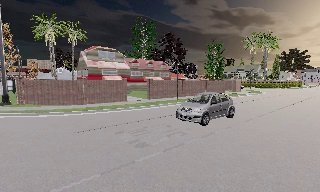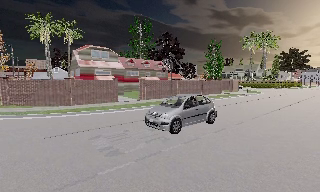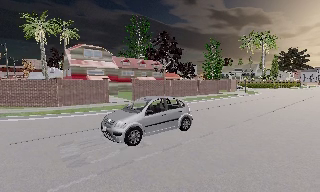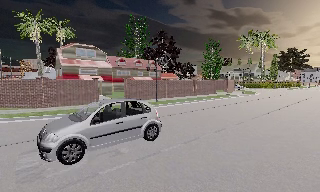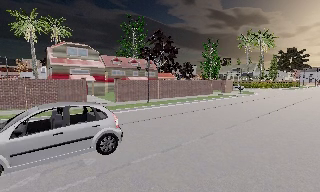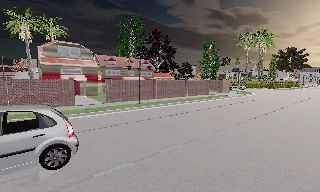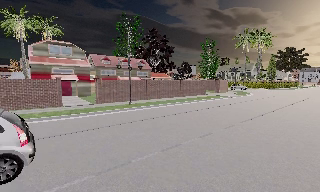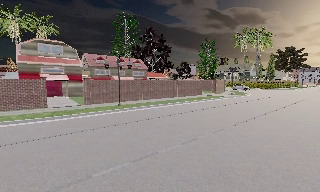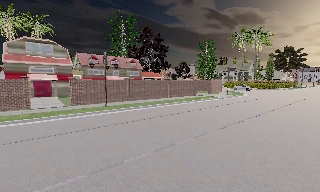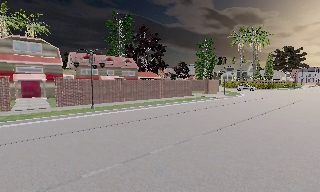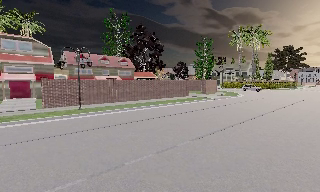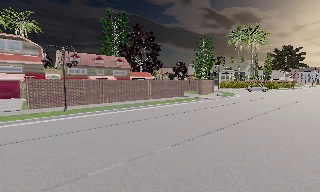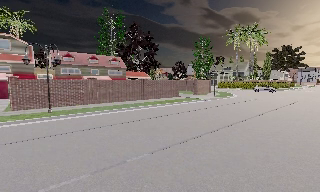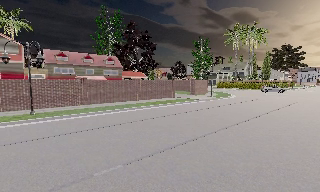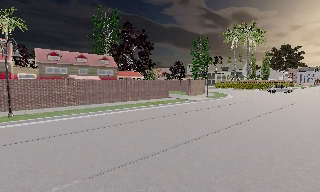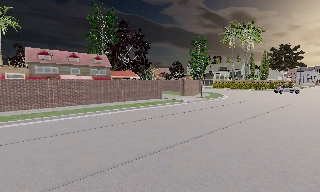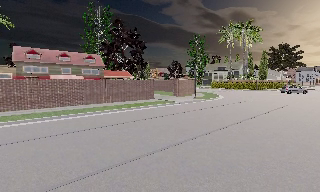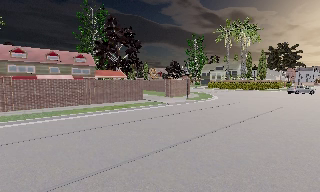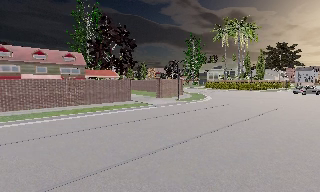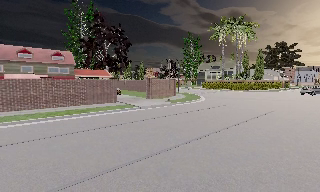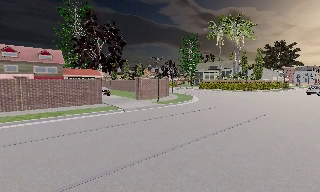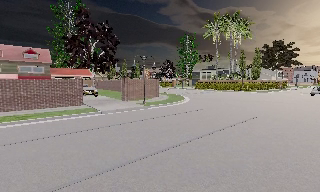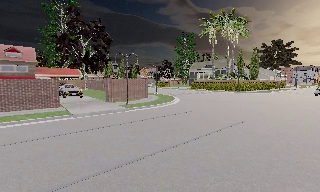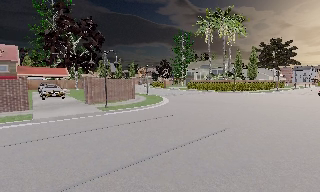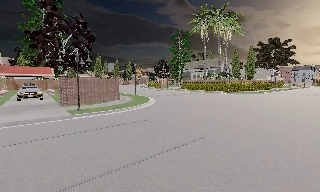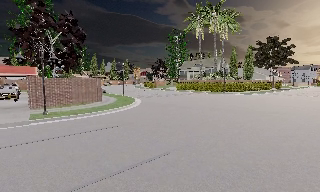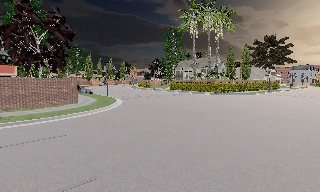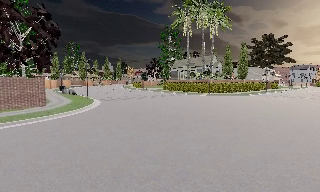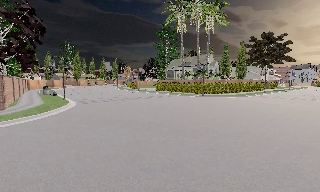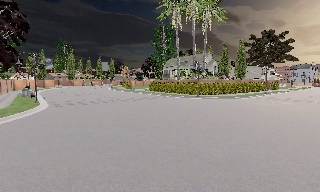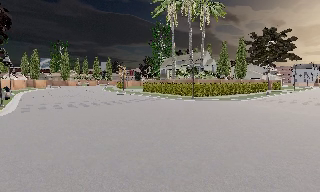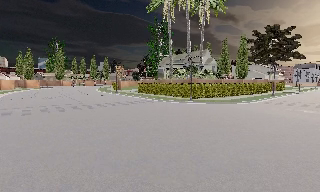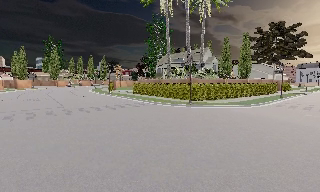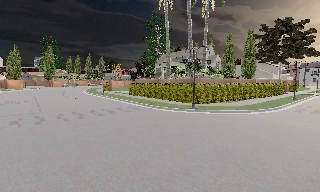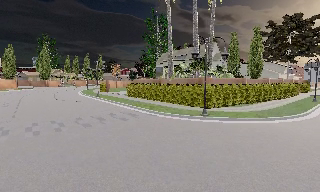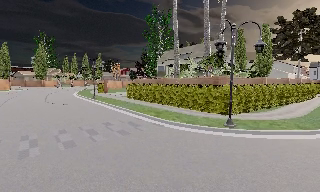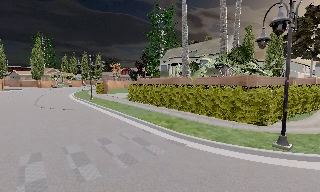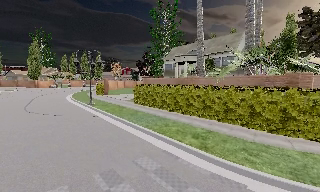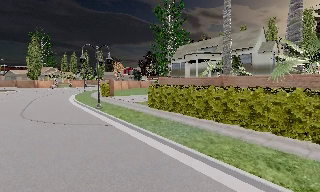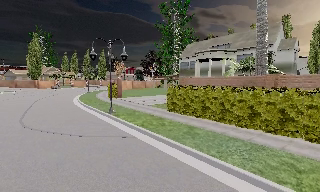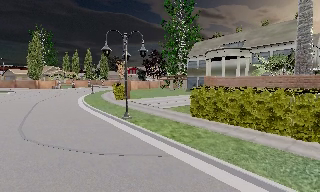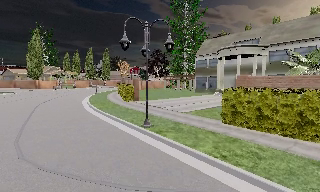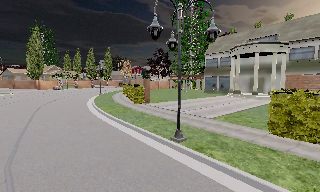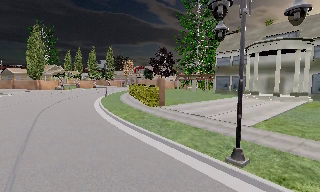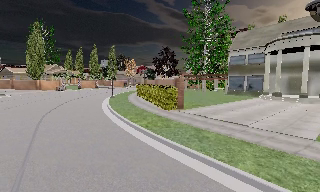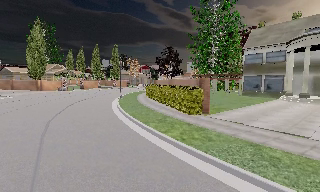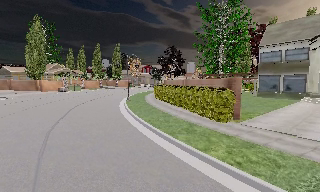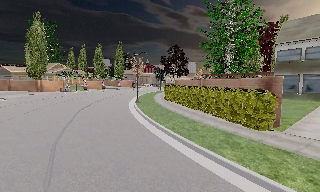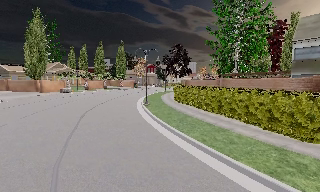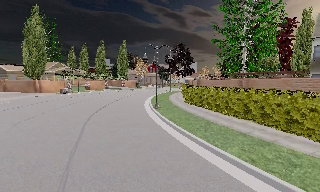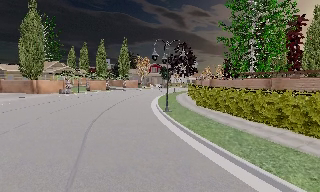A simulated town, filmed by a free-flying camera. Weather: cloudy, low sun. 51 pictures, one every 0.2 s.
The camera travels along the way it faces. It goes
forward.
0.0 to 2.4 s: The camera travels to its right and forward, about 12 m, so close, fixed things drift to the left.
2.4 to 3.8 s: The camera travels to its right and forward, about 9 m, so close, fixed things drift to the left. It gains speed.
3.8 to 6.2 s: The camera travels forward and to its right, about 25 m, so what stands in front looms larger.
6.2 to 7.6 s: The camera travels forward, about 17 m, so what stands in front looms larger.
7.6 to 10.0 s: The camera travels forward and to its left, about 25 m, so what stands in front looms larger.
The film runs forward here.
